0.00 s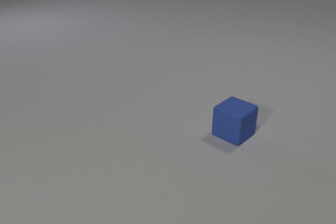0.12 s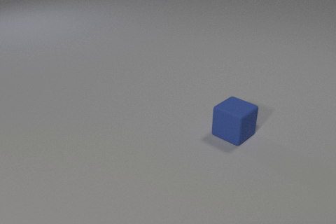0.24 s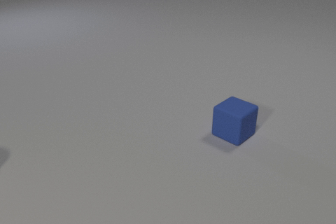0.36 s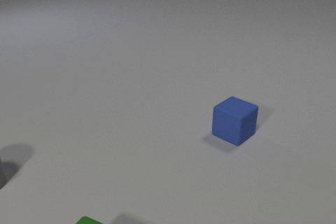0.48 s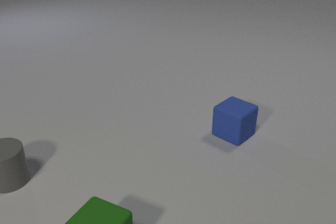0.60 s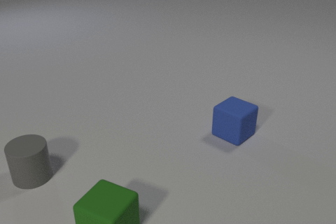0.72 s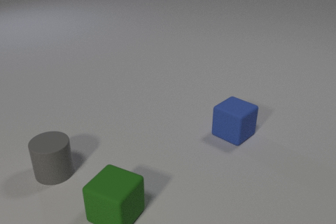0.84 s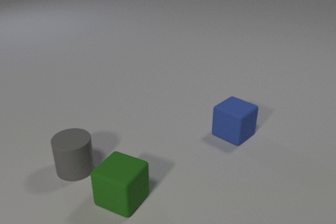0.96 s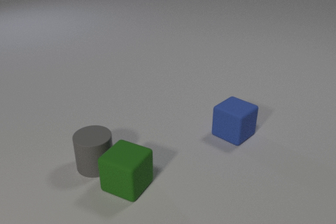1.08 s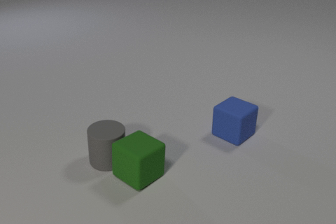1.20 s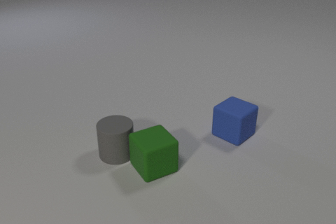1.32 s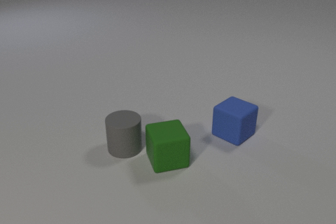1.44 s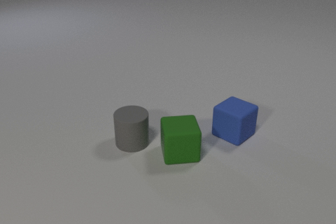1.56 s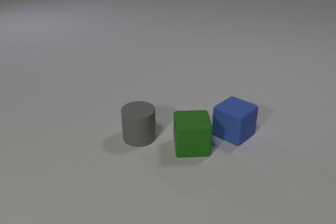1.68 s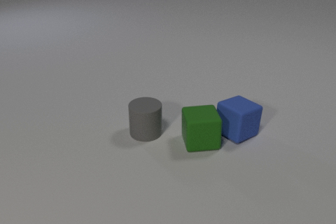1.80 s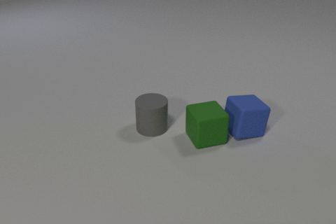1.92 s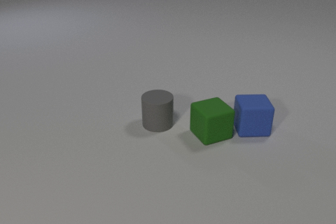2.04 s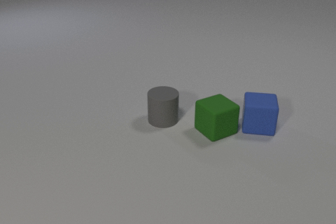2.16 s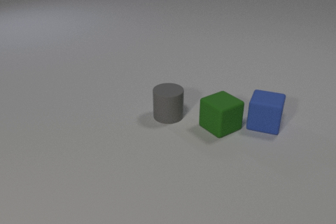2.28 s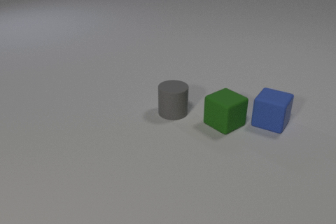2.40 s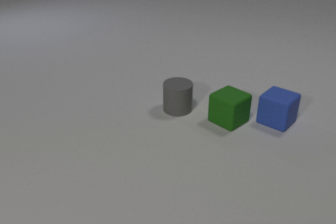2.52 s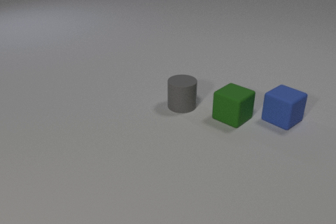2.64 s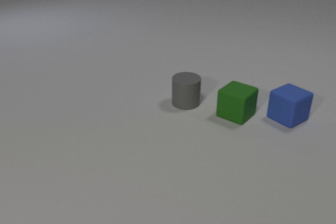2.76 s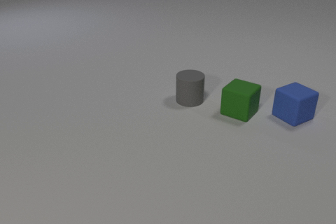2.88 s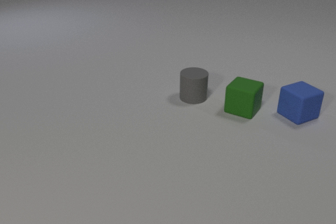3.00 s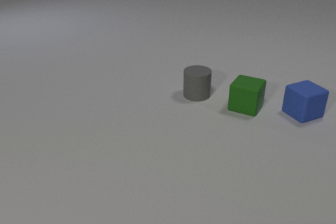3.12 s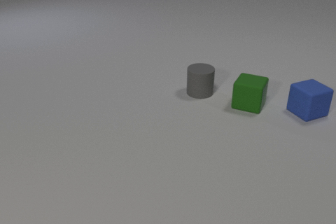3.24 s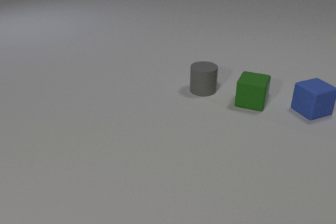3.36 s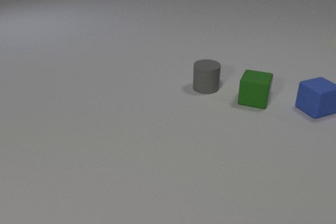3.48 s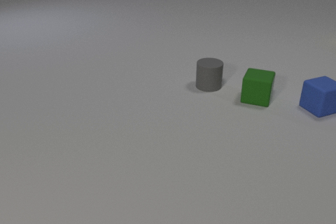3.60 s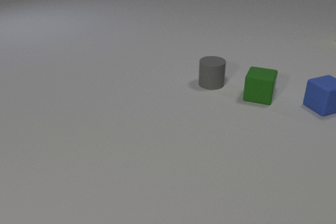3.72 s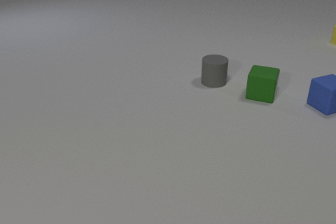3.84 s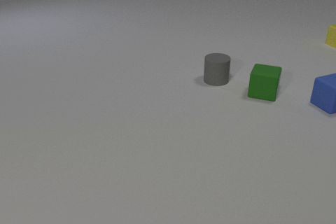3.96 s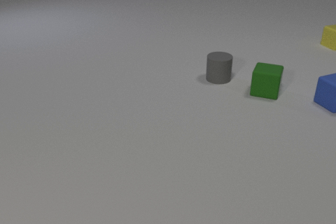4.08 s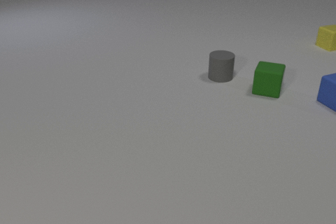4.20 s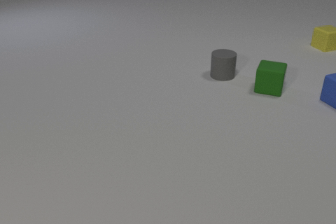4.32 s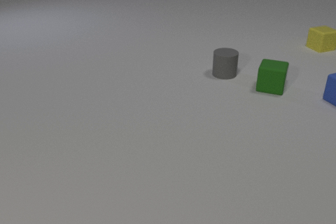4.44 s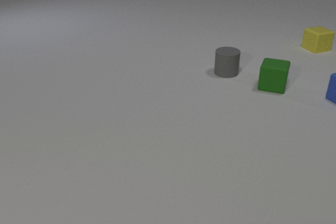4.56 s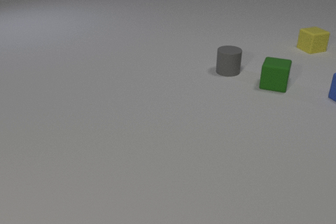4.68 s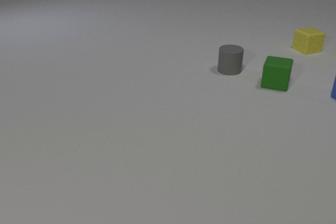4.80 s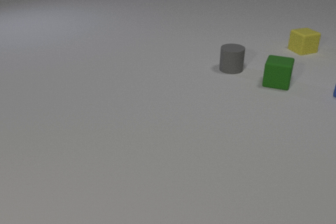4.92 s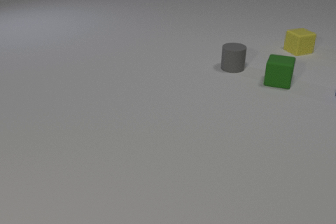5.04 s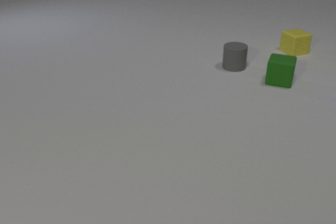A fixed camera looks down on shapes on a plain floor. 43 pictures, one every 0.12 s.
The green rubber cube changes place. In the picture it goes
away from the camera.
The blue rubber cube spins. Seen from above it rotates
clockwise.
0.00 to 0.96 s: The green rubber cube comes in at the bottom edge, slides away from the camera. The gray rubber cylinder comes in at the left edge, slides to the right.
0.96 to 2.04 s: The green rubber cube slides away from the camera and to the right, spins so that its near face slides to the left, clockwise seen from above. The gray rubber cylinder slides away from the camera and to the right. The blue rubber cube slides to the right and away from the camera, spins so that its near face slides to the left, clockwise seen from above. The green rubber cube and the gray rubber cylinder collide. The green rubber cube and the blue rubber cube collide.
2.04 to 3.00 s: The green rubber cube slides away from the camera and to the right, spins counterclockwise seen from above by about 30 degrees, its near face sliding to the right. The gray rubber cylinder slides away from the camera and to the right. The blue rubber cube slides to the right and away from the camera, spins so that its near face slides to the left, clockwise seen from above.
3.00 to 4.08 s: The green rubber cube slides away from the camera and to the right. The gray rubber cylinder slides away from the camera and to the right. The blue rubber cube slides away from the camera and to the right. The yellow rubber cube comes in at the right edge, slides to the left and toward the camera.
4.08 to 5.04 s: The green rubber cube slides away from the camera and to the right. The gray rubber cylinder slides away from the camera and to the right. The blue rubber cube slides away from the camera and to the right, leaves at the right edge. The yellow rubber cube slides to the left and toward the camera.
How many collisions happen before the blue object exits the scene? 2.
How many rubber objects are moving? 4.
What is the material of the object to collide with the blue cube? rubber.
